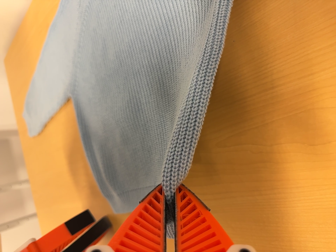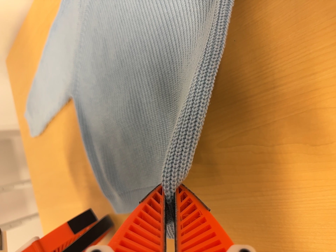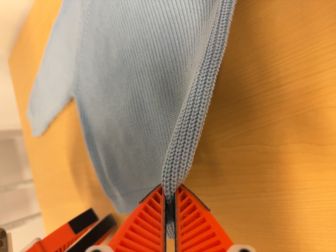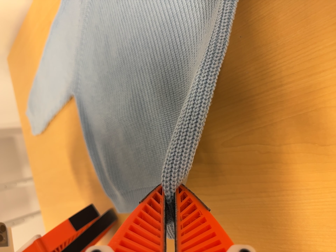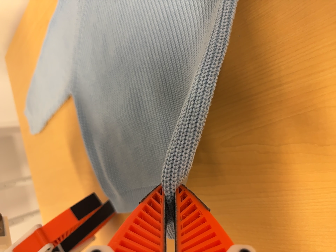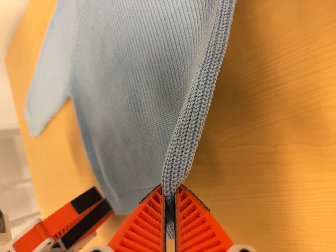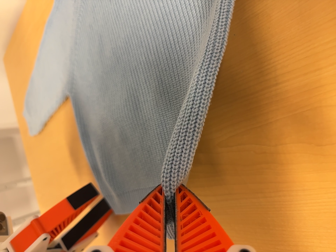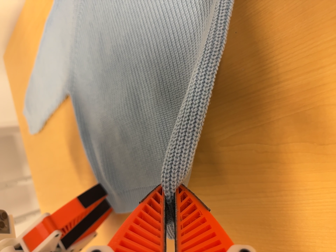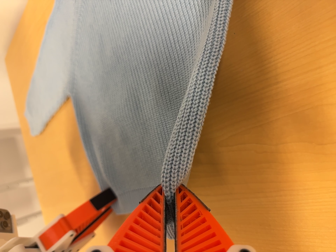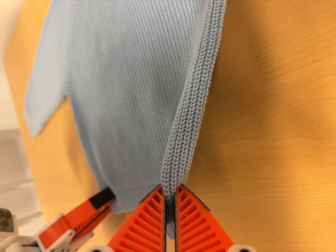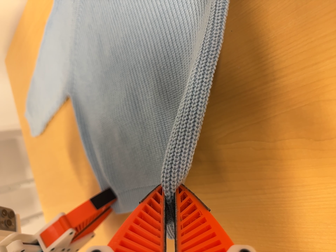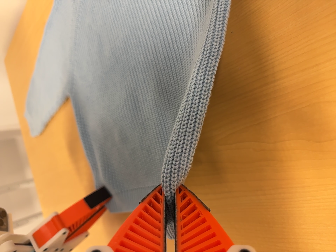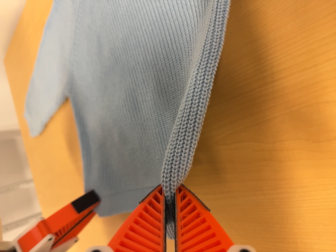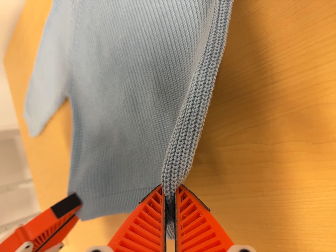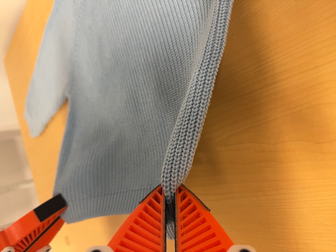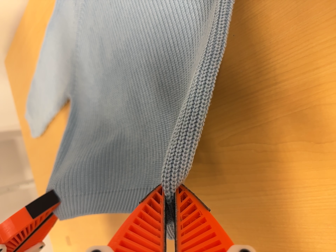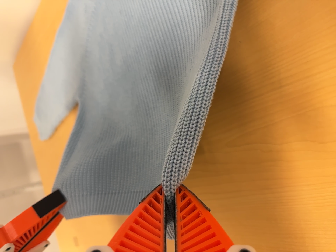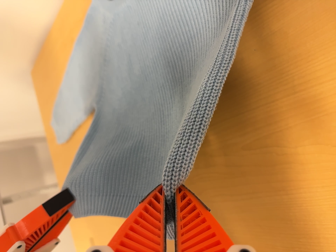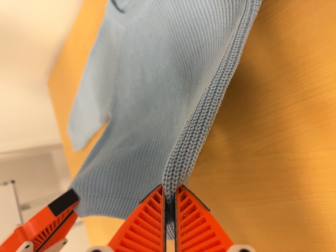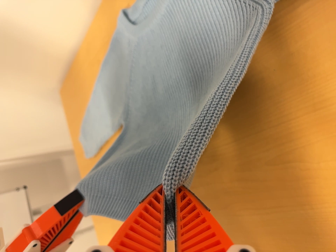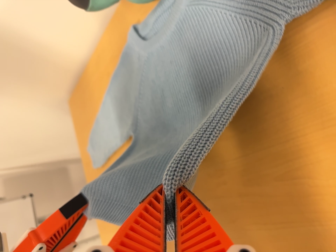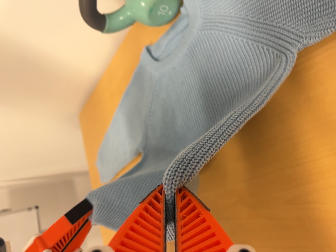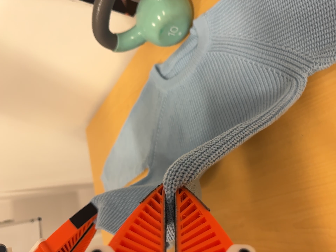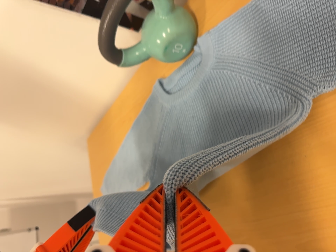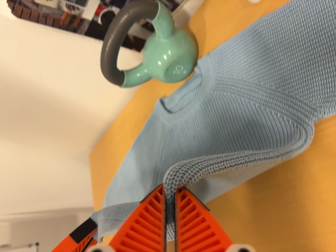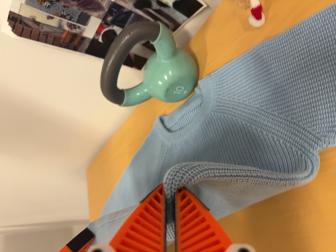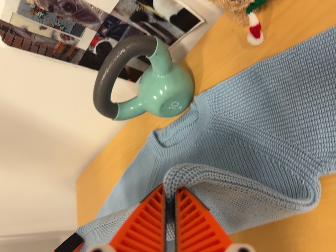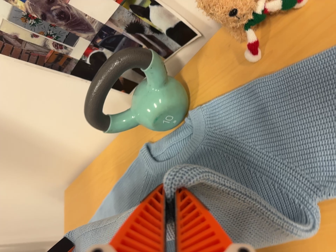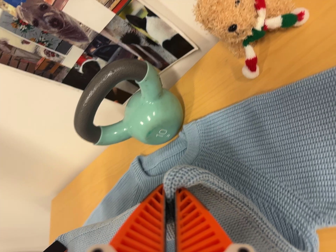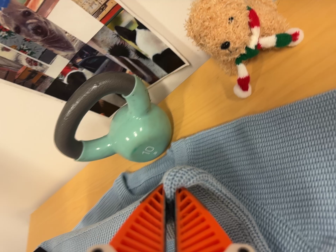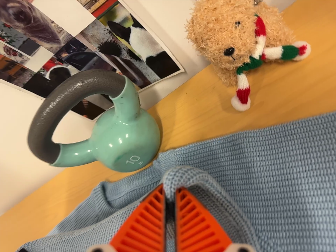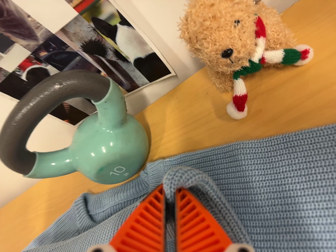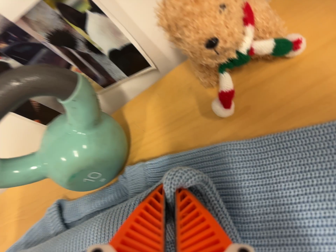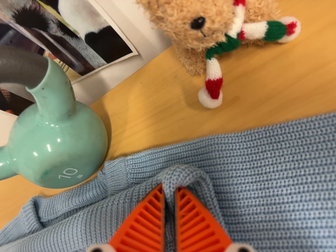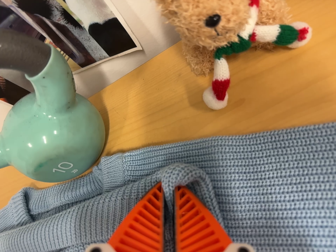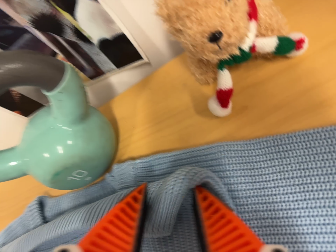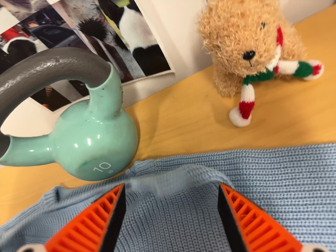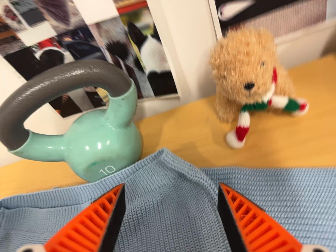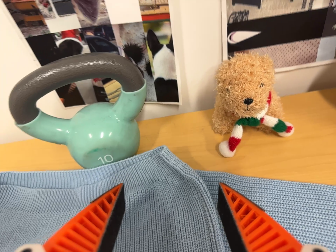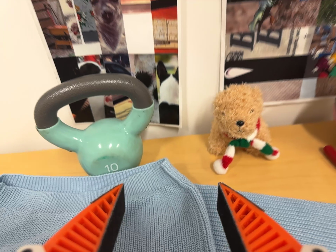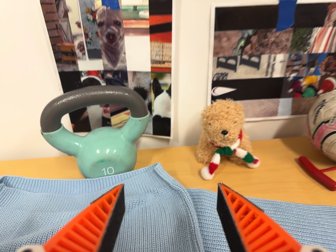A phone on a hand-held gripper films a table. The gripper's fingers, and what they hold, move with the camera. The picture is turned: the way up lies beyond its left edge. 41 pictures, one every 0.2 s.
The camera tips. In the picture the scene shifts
downward.
0.0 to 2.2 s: The camera shifts only a little, or ends up much as it began.
2.2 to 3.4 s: The camera shifts only a little, or ends up much as it began.
3.4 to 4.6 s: The camera travels toward the top of its view, about 6 cm, so close, fixed things drift downward. Its aim tips toward the top of its view by about 15 degrees, and the scene shifts downward.
4.6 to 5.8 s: The camera travels toward the top of its view and forward, about 10 cm, so close, fixed things drift downward. Its aim tips toward the top of its view by about 15 degrees, and the scene shifts downward.
5.8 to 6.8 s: The camera swings to its right by about 15 degrees, and the scene slides to the left. It travels forward, about 12 cm, so what stands in front looms larger.
6.8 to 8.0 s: The camera pans to its right by about 10 degrees. It travels backward, toward the bottom of its view and to its left, about 24 cm. Its aim tips toward the top of its view by about 30 degrees, and the scene shifts downward. It rolls about its line of sight by about 25 degrees, and the scene rotates clockwise.
The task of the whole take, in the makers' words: fold up.
The film runs forward here.
